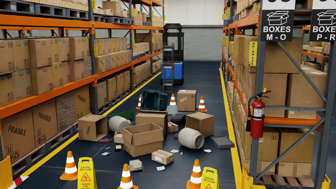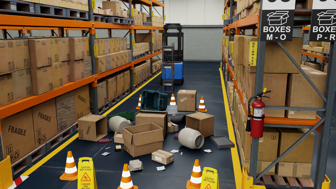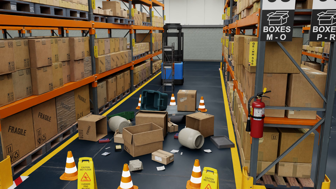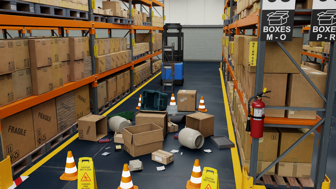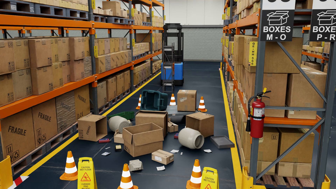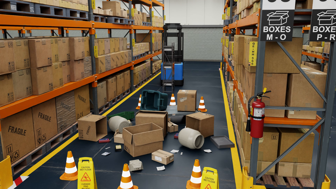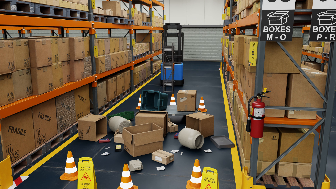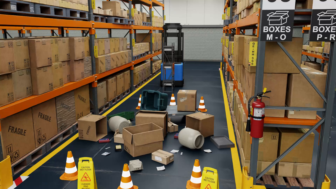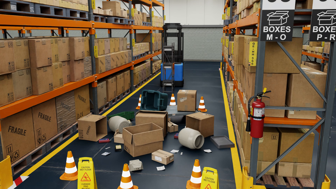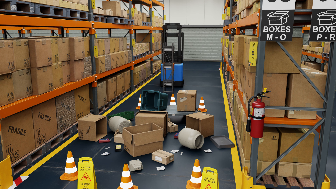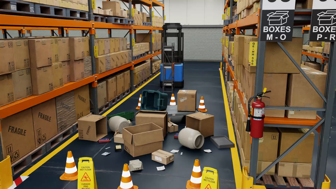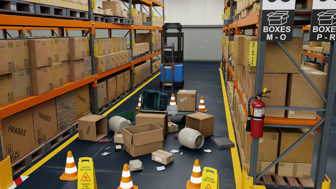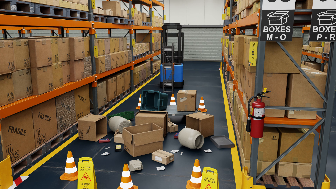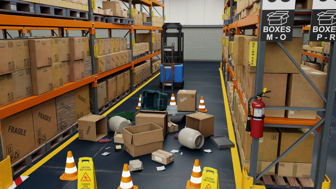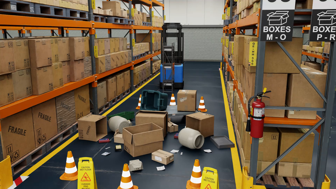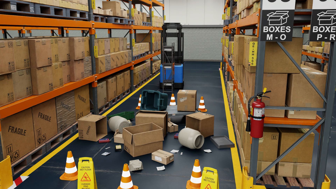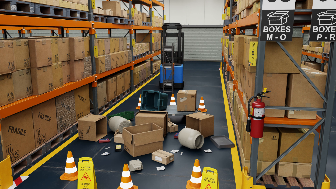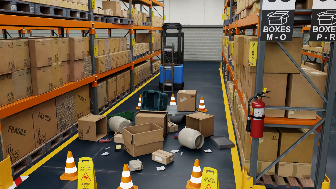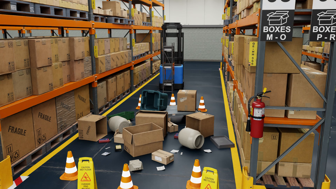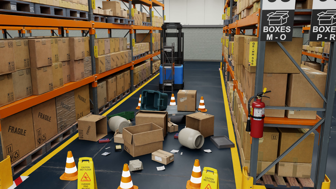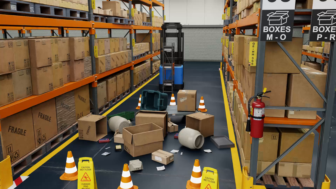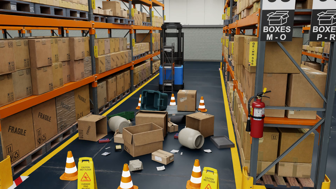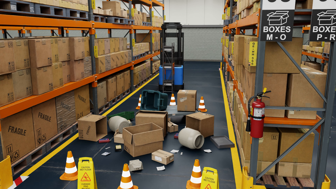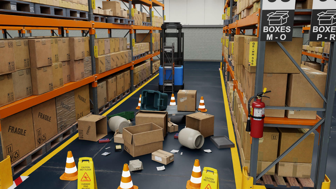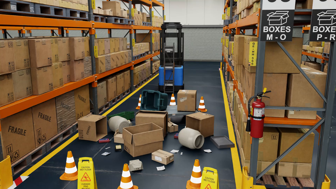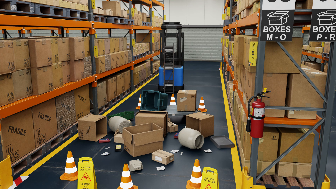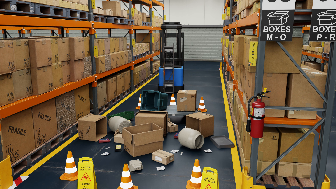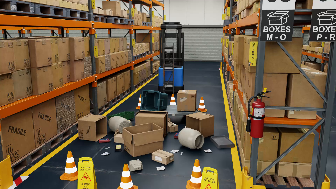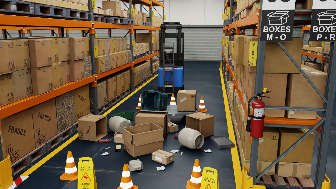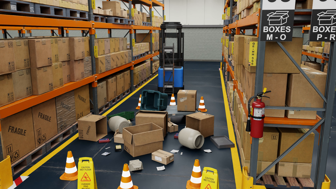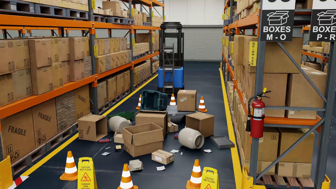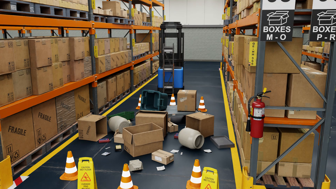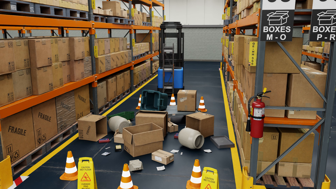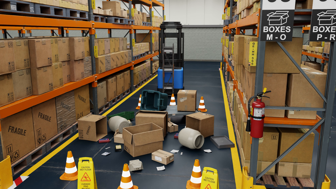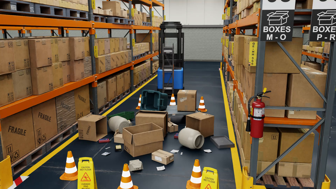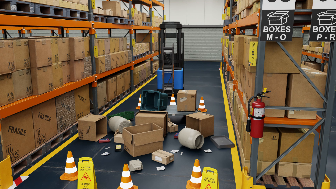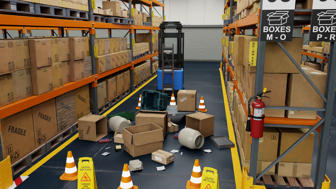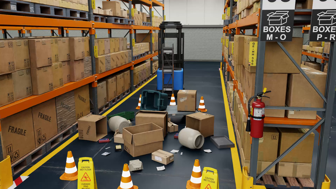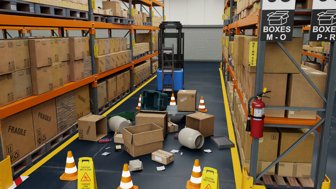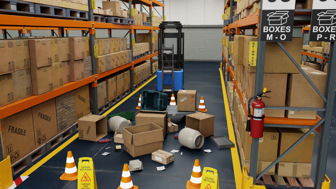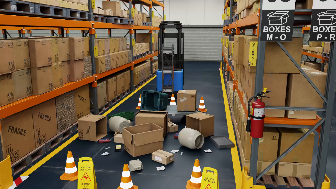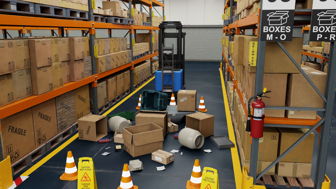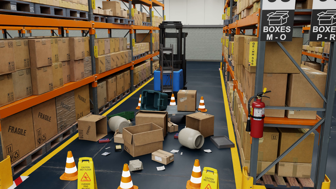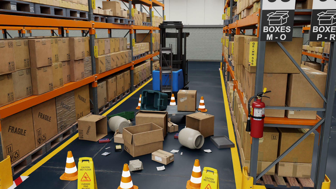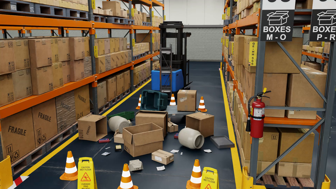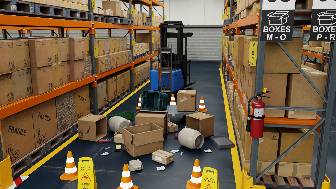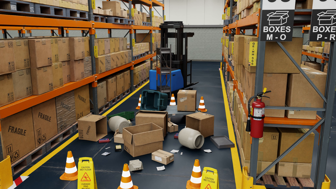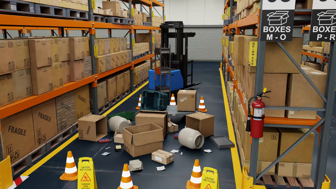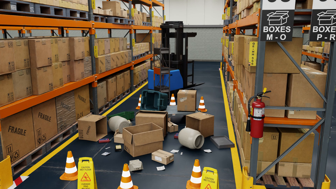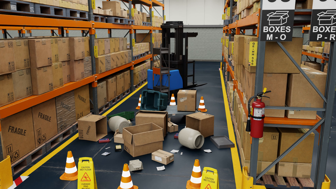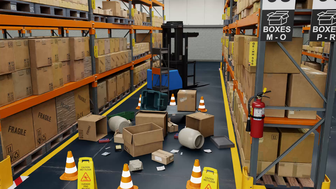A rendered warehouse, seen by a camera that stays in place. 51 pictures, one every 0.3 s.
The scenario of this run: A forklift runs into an object in its way.
